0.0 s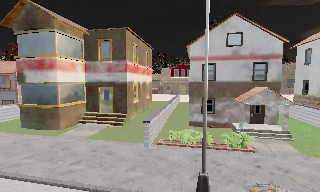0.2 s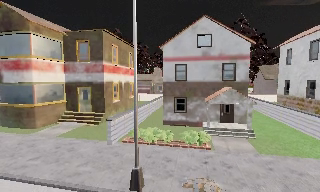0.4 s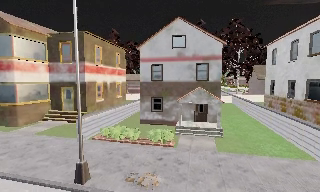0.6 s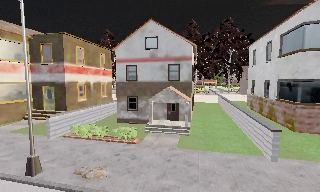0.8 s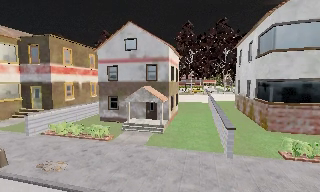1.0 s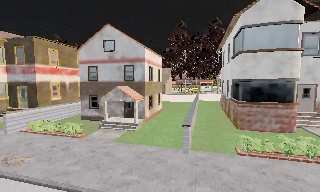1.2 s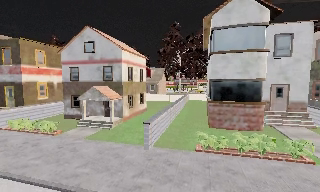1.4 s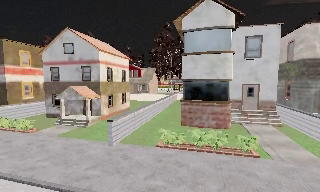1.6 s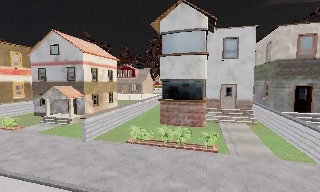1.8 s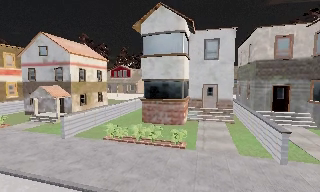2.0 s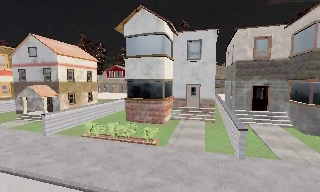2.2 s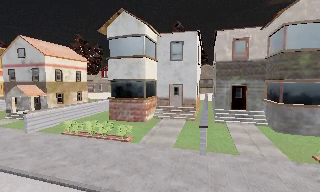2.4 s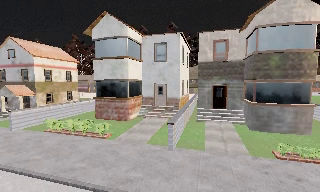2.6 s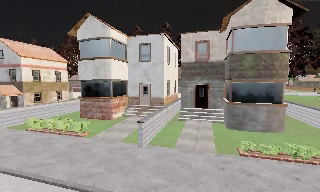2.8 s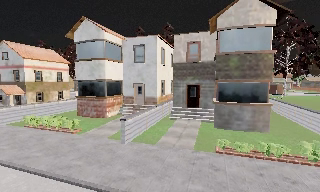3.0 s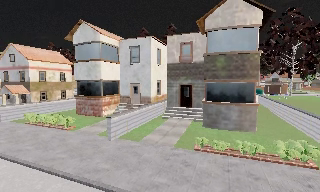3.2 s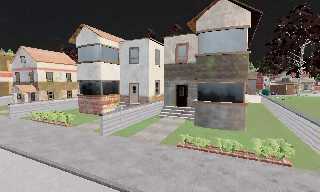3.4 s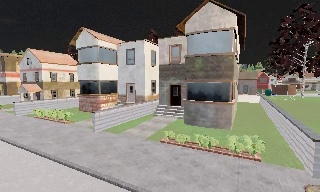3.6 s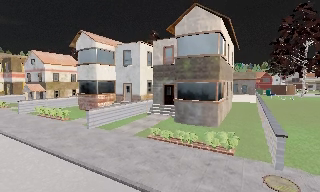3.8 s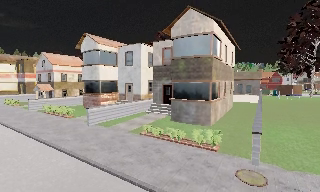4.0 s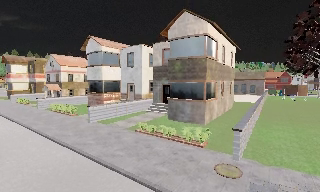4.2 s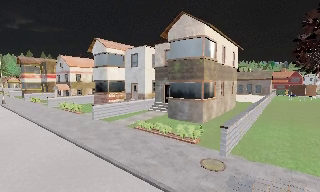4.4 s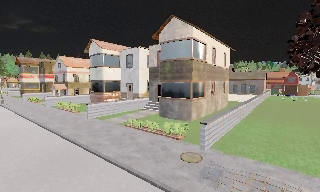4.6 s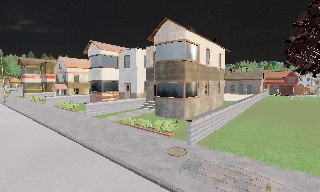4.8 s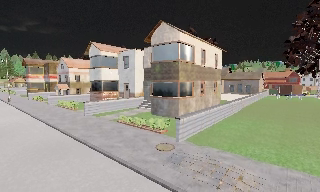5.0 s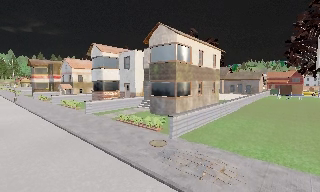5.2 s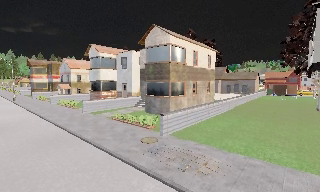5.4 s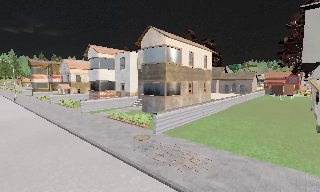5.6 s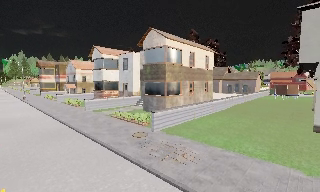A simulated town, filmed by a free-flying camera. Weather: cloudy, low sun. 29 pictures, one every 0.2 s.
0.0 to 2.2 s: The camera travels to its right, about 20 m, so close, fixed things drift to the left.
2.2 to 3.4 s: The camera pans to its left, which is counterclockwise from overhead, by about 10 degrees. It travels to its right, about 9 m, so close, fixed things drift to the left.
3.4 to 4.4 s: The camera pans to its left, which is counterclockwise from overhead, by about 10 degrees. It travels to its right and backward, about 6 m, so close, fixed things drift to the left.
4.4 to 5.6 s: The camera travels to its right and backward, about 4.5 m, so close, fixed things drift to the left.
The film runs forward here.
